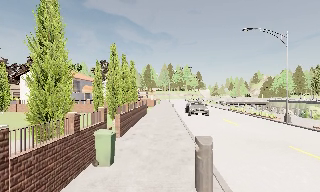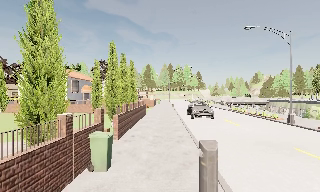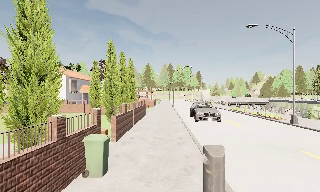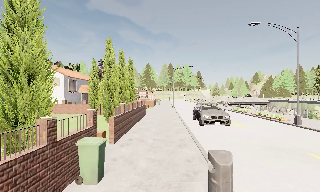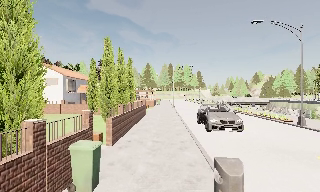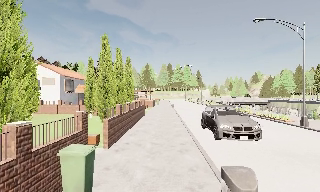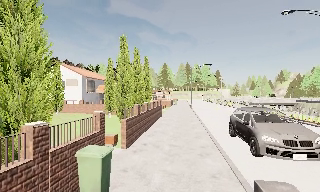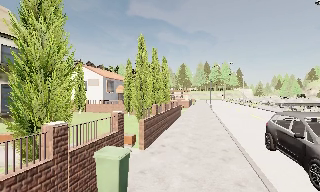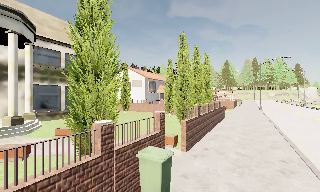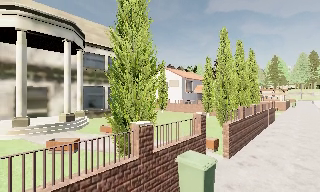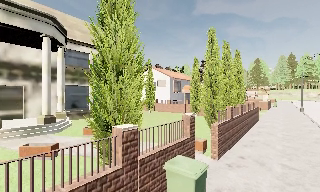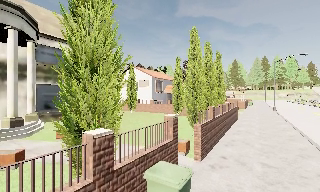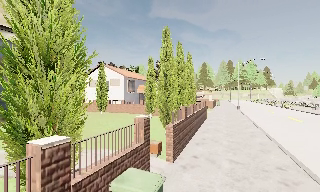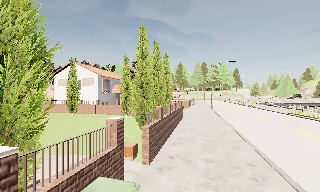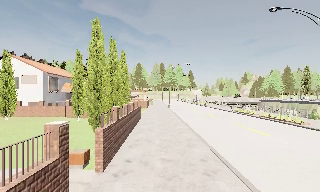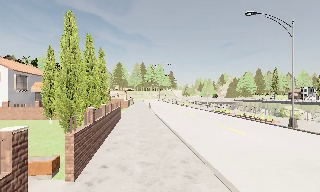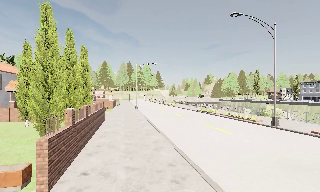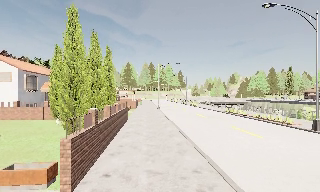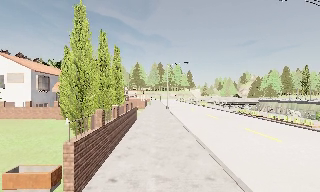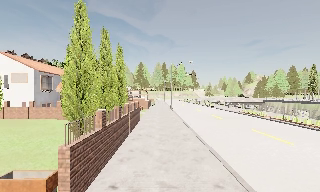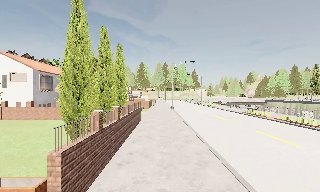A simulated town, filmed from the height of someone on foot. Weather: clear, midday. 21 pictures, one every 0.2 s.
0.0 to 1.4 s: The camera swings to its left by about 10 degrees, and the scene slides to the right. It travels forward, about 2 m, so what stands in front looms larger.
1.4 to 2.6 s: The camera travels forward, about 1.5 m, so what stands in front looms larger.
2.6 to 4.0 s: The camera pans to its right, which is clockwise from overhead, by about 15 degrees. It travels forward, about 2 m, so what stands in front looms larger.
The film runs forward here.
